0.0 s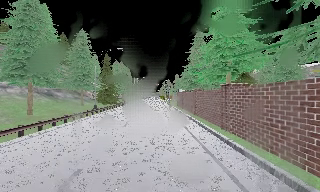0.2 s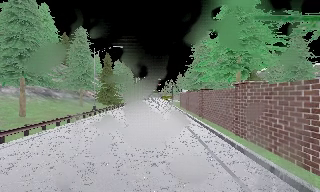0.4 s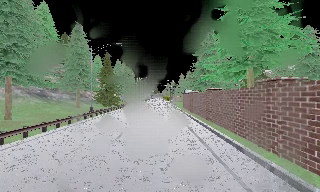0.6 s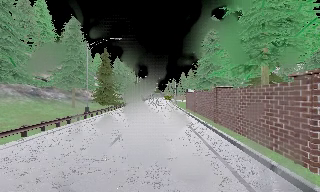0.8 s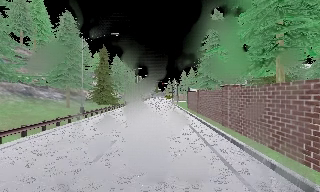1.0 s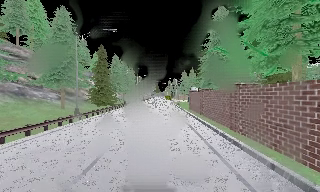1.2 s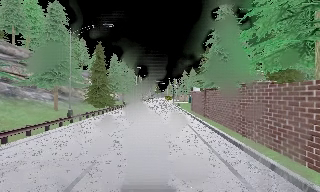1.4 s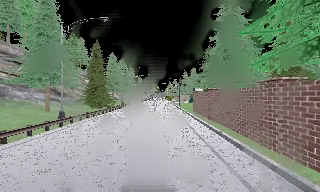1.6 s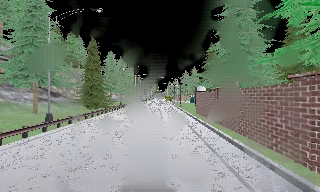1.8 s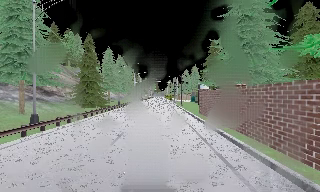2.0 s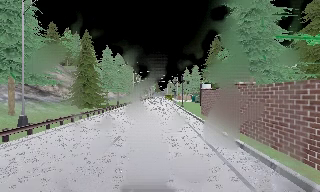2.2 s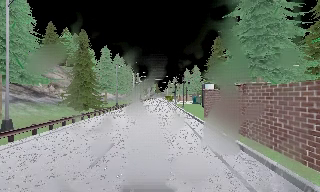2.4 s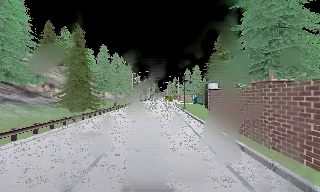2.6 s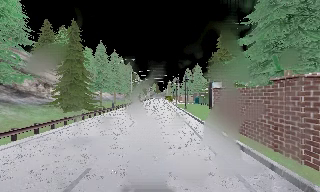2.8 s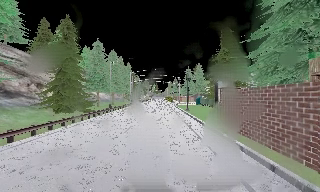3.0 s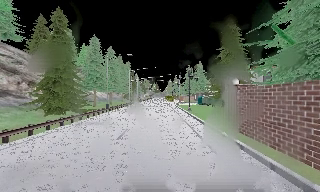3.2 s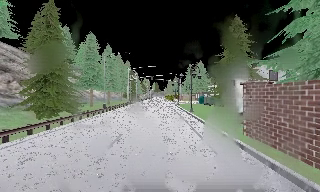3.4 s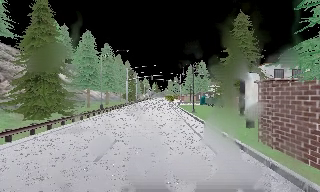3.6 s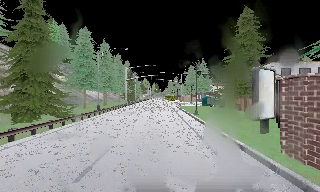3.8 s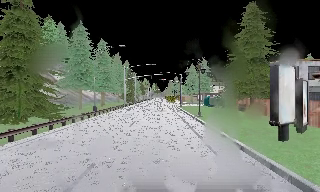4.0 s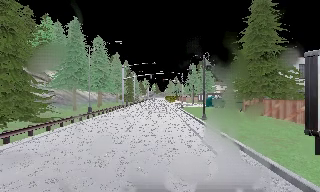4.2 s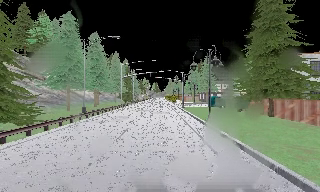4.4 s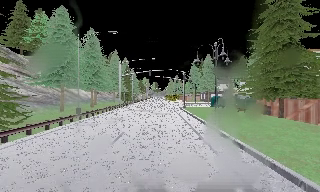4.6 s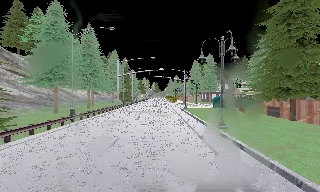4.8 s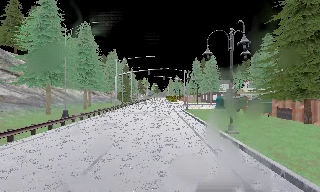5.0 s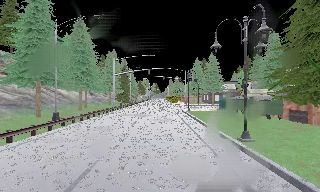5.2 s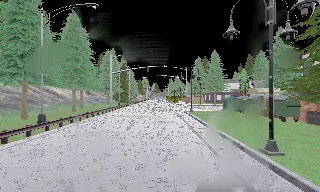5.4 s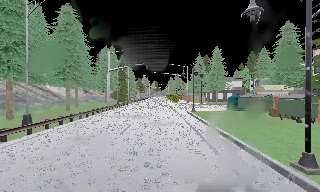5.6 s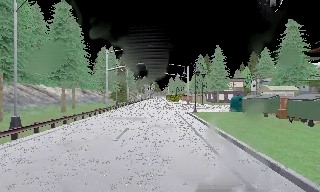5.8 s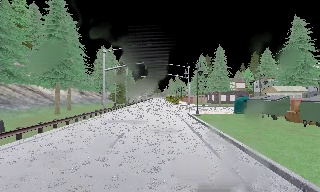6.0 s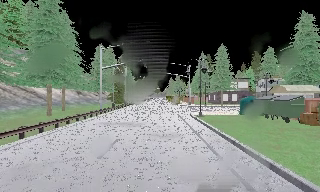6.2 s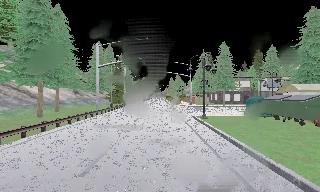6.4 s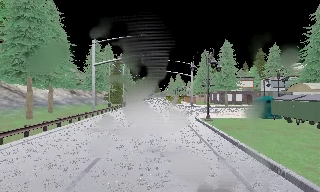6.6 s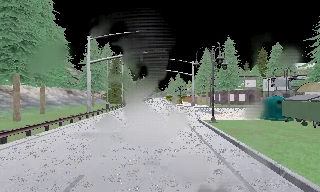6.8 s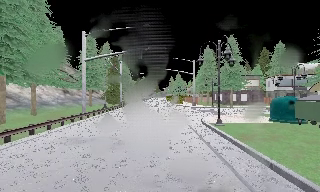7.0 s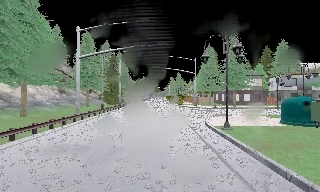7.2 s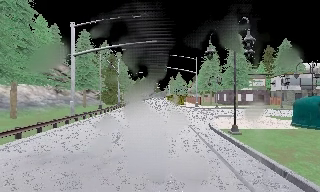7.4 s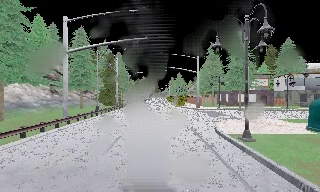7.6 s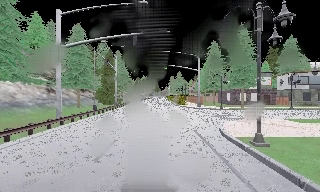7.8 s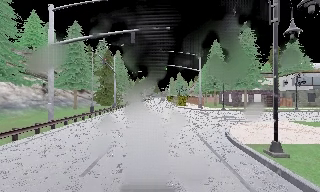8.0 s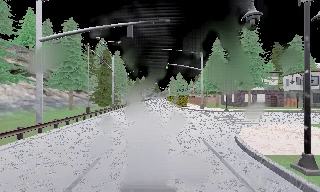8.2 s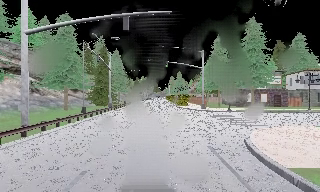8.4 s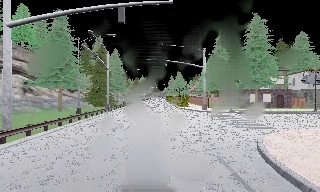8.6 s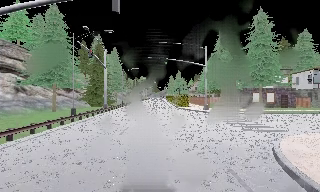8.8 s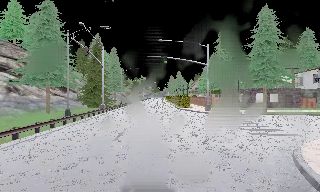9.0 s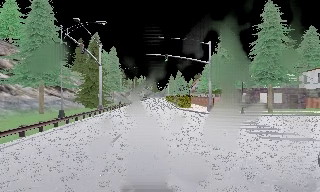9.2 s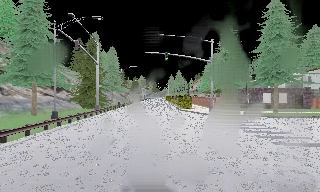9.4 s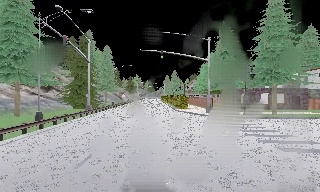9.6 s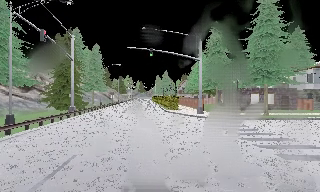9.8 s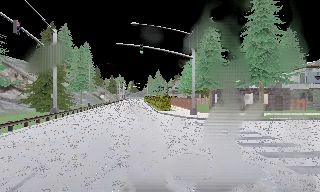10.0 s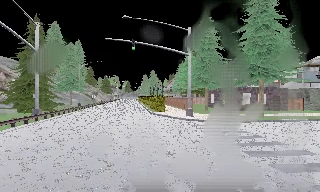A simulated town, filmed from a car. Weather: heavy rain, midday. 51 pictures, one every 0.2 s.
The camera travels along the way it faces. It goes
forward.
0.0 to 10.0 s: The camera travels forward, about 50 m, so what stands in front looms larger.
The film runs forward here.
